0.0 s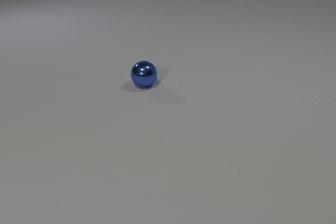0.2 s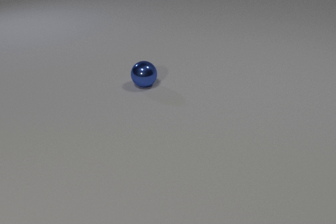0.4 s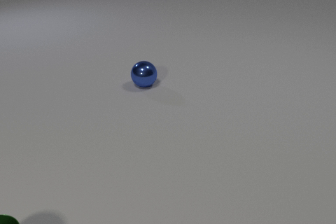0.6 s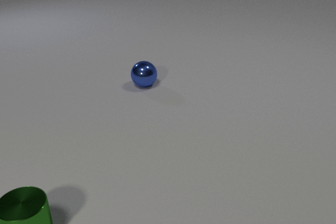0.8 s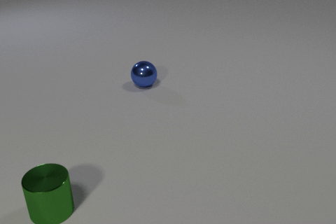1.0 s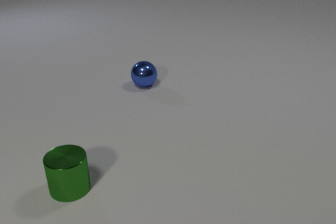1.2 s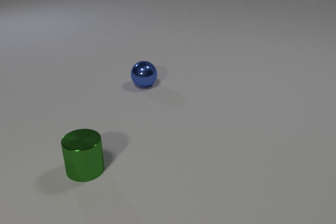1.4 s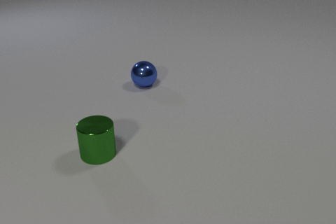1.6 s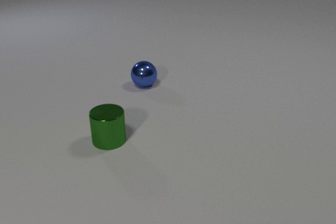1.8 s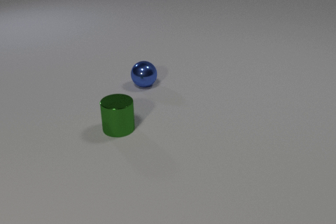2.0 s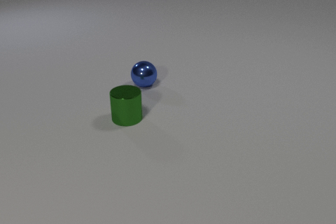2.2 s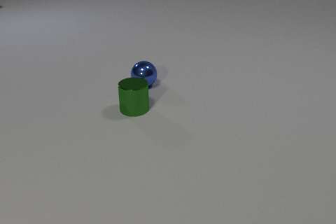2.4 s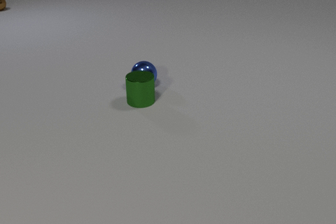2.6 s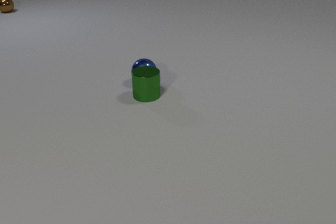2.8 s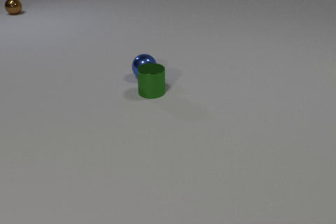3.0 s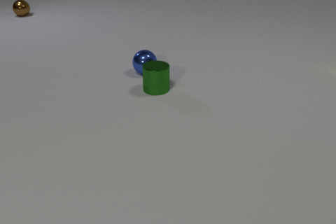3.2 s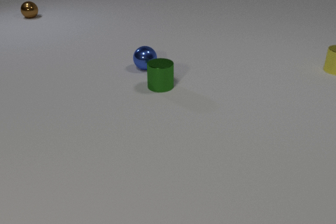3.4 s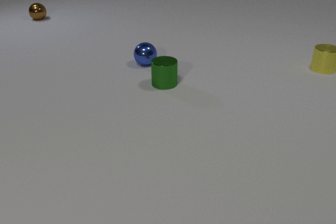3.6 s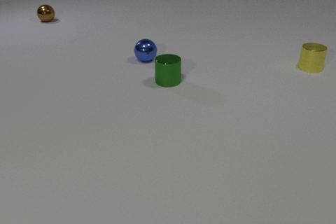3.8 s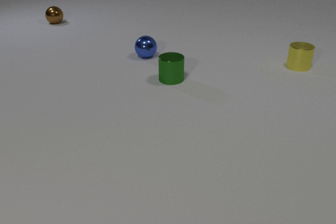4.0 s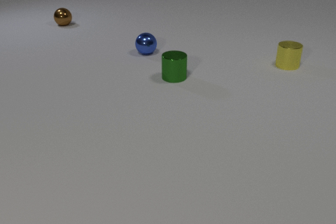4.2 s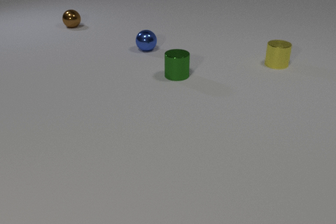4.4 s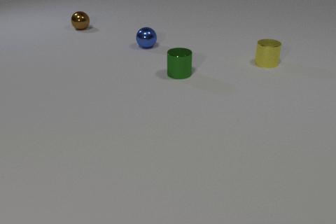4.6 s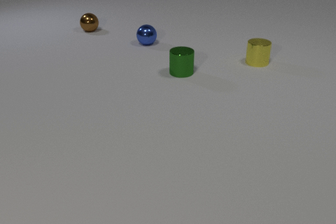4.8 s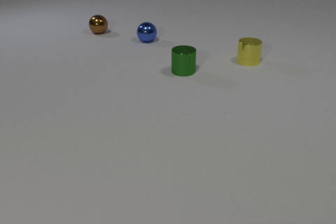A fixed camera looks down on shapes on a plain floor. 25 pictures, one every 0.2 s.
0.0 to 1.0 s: The green metal cylinder comes in at the bottom edge, slides away from the camera and to the right.
1.0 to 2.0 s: The green metal cylinder slides away from the camera and to the right.
2.0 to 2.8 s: The green metal cylinder slides away from the camera and to the right. The blue metal sphere rolls away from the camera. The brown metal sphere comes in at the left edge, rolls toward the camera and to the right. The green metal cylinder and the blue metal sphere collide.
2.8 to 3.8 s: The green metal cylinder slides away from the camera and to the right. The blue metal sphere rolls away from the camera. The brown metal sphere rolls toward the camera and to the right. The yellow metal cylinder comes in at the right edge, slides to the left.
3.8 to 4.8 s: The green metal cylinder slides away from the camera and to the right. The blue metal sphere rolls away from the camera. The brown metal sphere rolls toward the camera and to the right. The yellow metal cylinder slides to the left.
What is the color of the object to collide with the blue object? green.
What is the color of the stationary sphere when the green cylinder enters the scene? blue.
How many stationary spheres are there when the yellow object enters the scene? 0.
